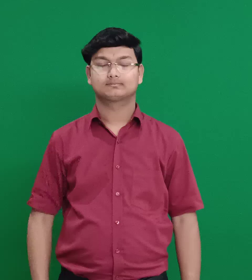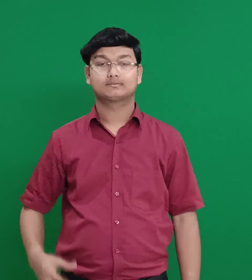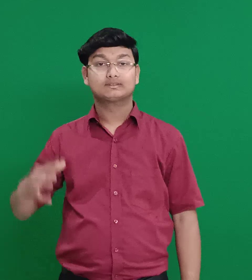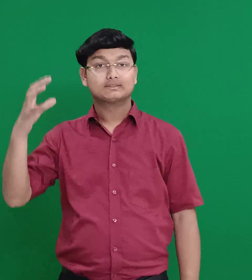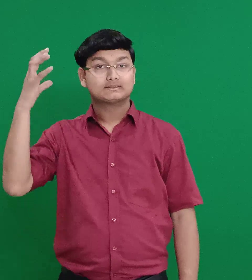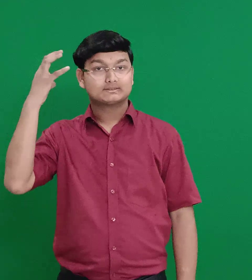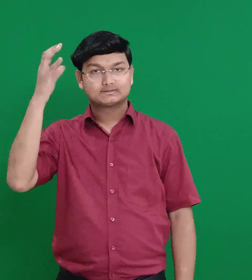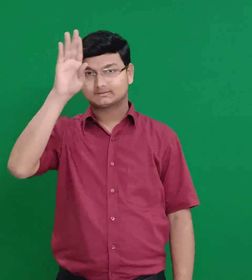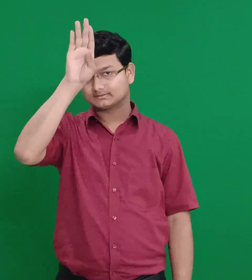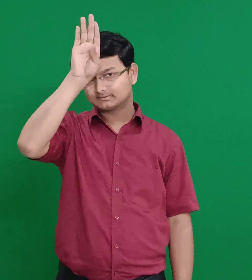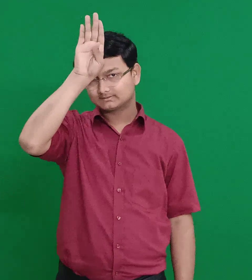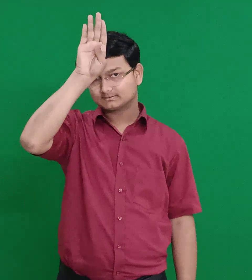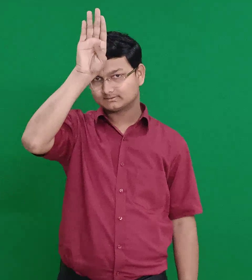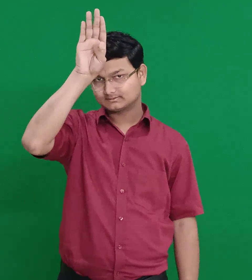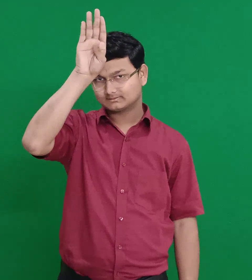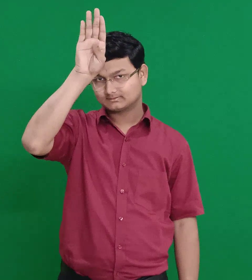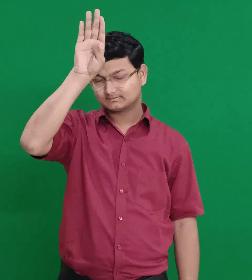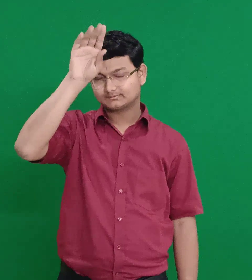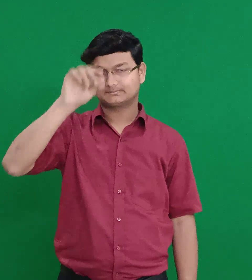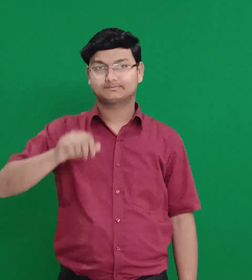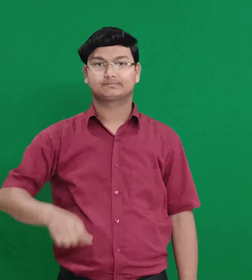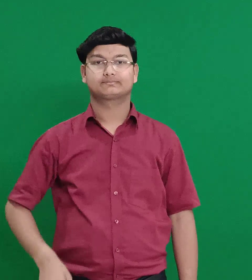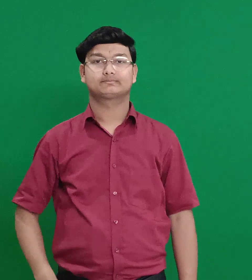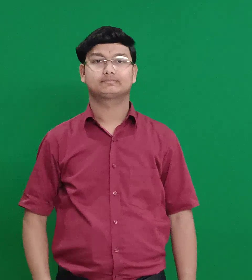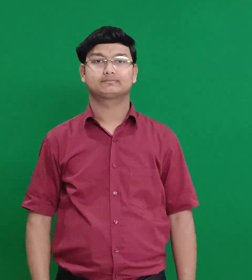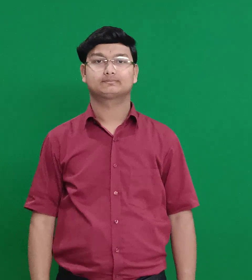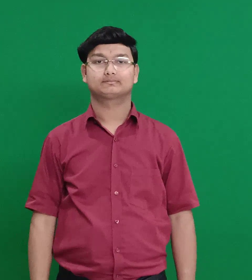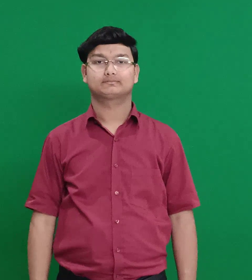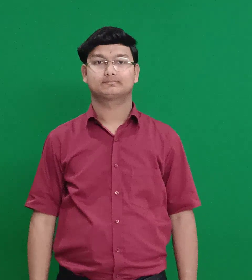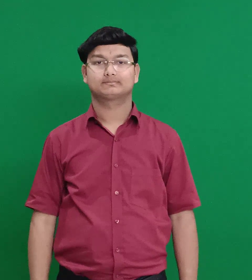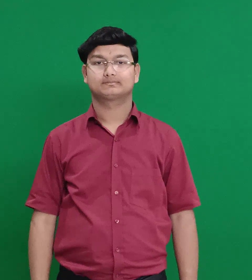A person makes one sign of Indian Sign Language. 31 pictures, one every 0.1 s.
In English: king of persia's name was cyrus
